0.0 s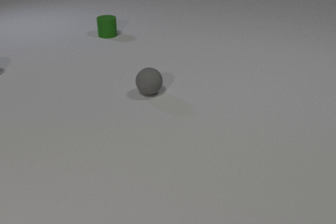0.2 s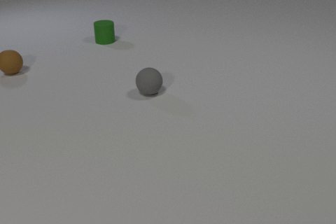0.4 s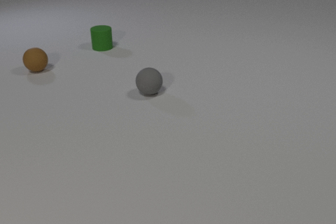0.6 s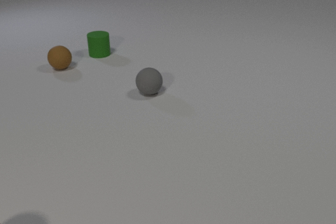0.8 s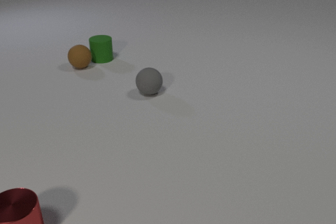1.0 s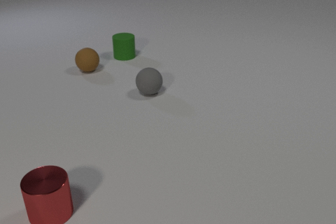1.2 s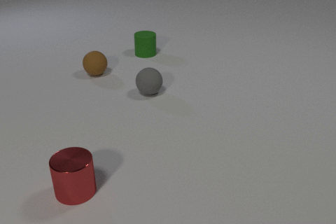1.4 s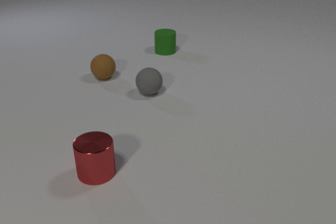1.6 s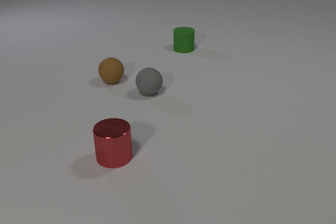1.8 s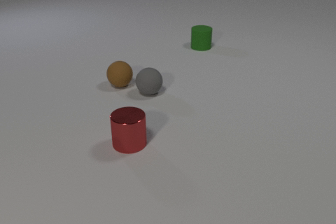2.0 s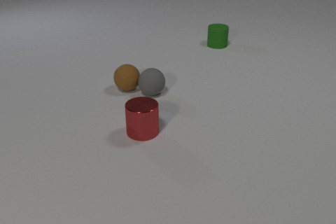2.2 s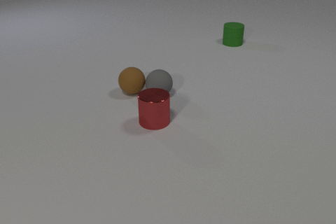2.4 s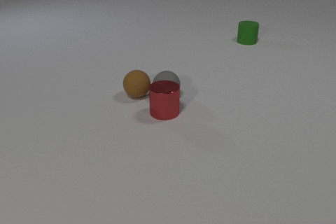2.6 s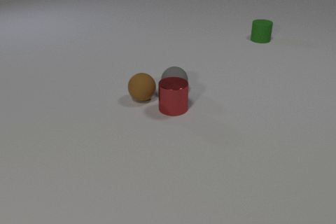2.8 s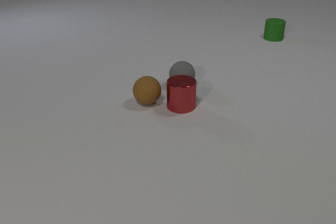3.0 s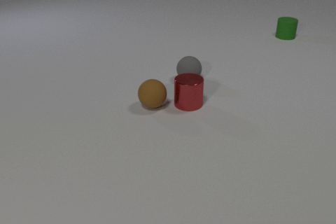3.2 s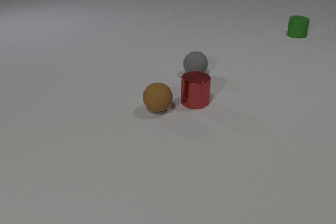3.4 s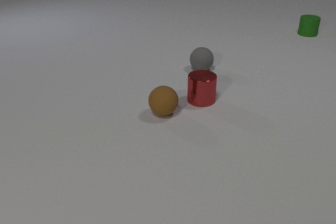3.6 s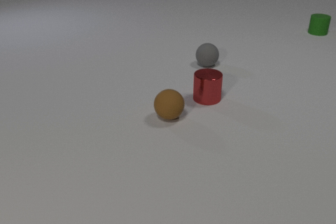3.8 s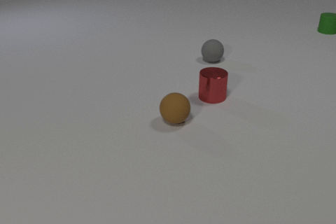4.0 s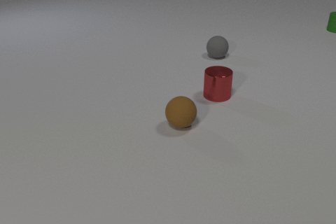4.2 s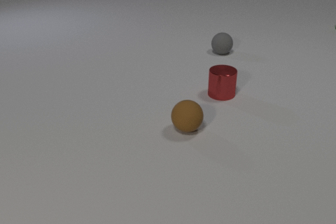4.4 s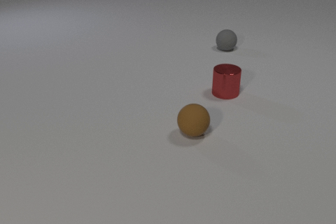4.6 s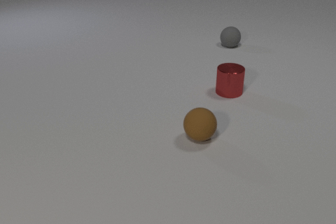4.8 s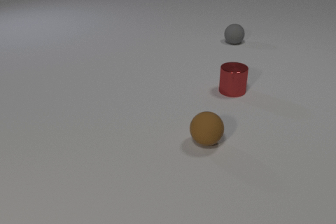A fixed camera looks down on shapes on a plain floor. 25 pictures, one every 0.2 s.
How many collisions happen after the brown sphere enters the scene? 3.
What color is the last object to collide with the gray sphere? red.
How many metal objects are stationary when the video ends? 0.
0.0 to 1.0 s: The brown rubber sphere comes in at the left edge, rolls to the right. The green rubber cylinder slides toward the camera. The red metal cylinder comes in at the bottom edge, slides to the right and away from the camera. The brown rubber sphere and the green rubber cylinder collide.
1.0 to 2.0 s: The brown rubber sphere rolls toward the camera and to the right. The green rubber cylinder slides to the right. The red metal cylinder slides away from the camera and to the right. The brown rubber sphere and the gray rubber sphere collide.
2.0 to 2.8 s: The brown rubber sphere rolls toward the camera and to the right. The green rubber cylinder slides to the right and away from the camera. The gray rubber sphere rolls to the right and away from the camera. The red metal cylinder slides away from the camera and to the right. The gray rubber sphere and the red metal cylinder collide.
2.8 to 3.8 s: The brown rubber sphere rolls toward the camera and to the right. The green rubber cylinder slides to the right and away from the camera. The gray rubber sphere rolls away from the camera and to the right. The red metal cylinder slides to the right and away from the camera.
3.8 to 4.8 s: The brown rubber sphere rolls toward the camera and to the right. The green rubber cylinder slides to the right and away from the camera, leaves at the right edge. The gray rubber sphere rolls away from the camera. The red metal cylinder slides to the right and away from the camera.
